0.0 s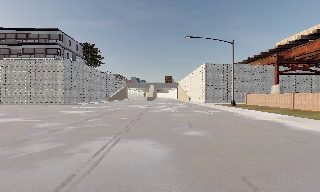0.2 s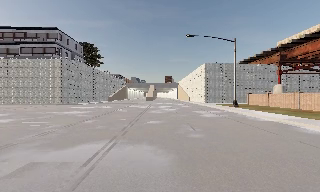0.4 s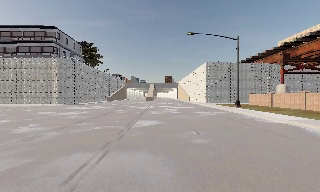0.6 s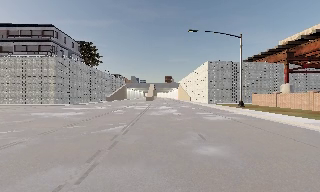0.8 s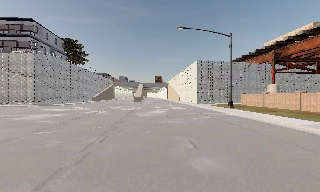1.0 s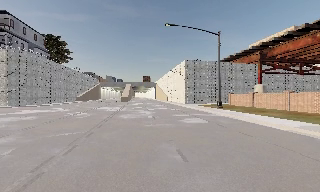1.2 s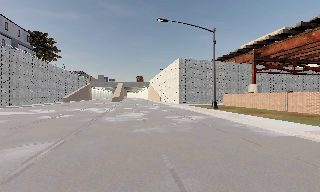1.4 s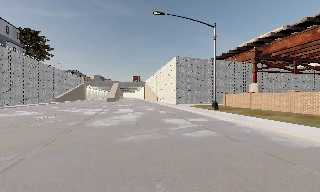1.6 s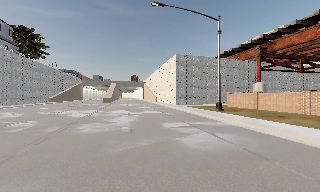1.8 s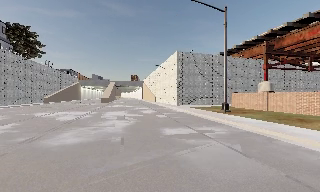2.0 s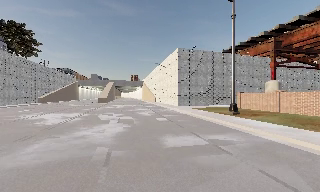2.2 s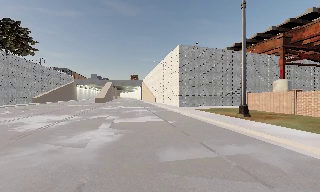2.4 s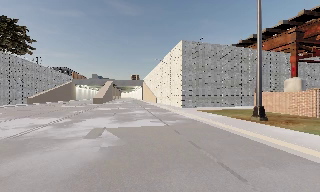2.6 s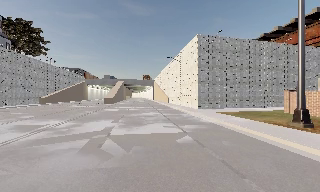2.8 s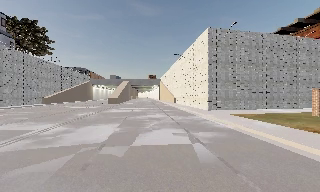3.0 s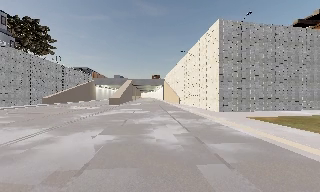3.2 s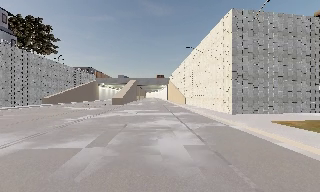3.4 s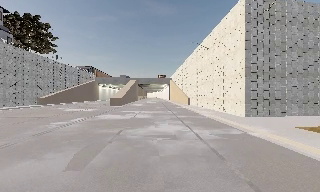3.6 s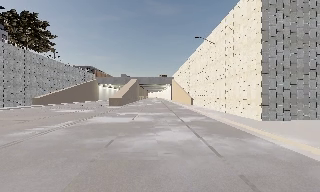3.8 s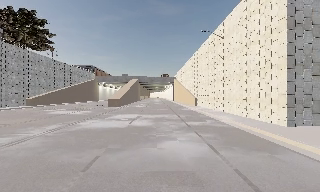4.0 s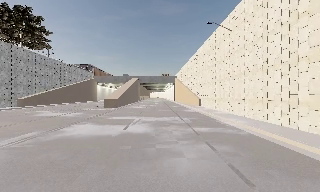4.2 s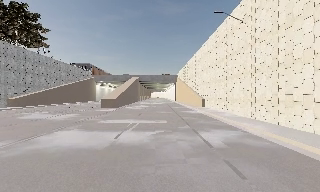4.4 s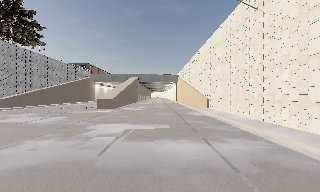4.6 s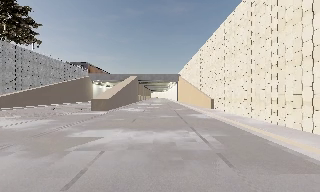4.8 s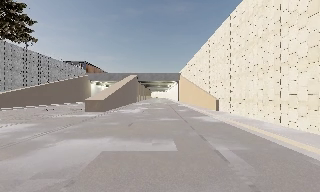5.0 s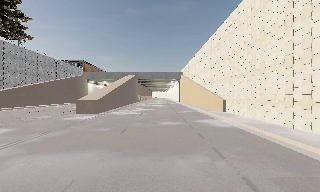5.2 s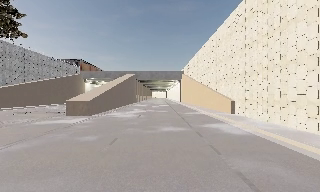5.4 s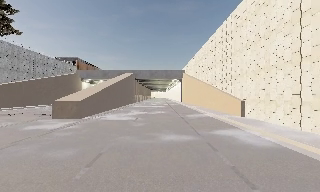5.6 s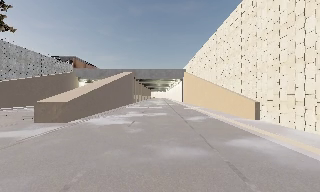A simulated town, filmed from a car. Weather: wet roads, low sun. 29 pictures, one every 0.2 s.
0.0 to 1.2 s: The scene slides to the left, as the camera pans about 10 degrees to its right. It travels forward, about 6 m, so what stands in front looms larger. It gains speed.
1.2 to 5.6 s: The camera pans to its left, which is counterclockwise from overhead, by about 10 degrees. It travels forward, about 40 m, so what stands in front looms larger.
The film runs forward here.
